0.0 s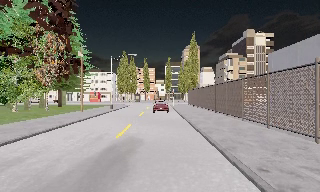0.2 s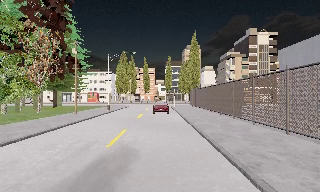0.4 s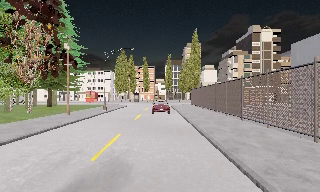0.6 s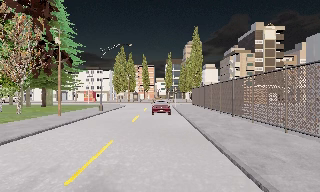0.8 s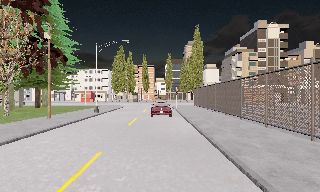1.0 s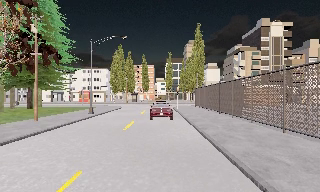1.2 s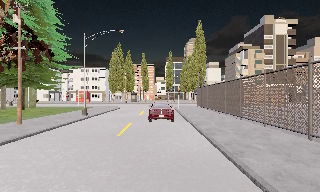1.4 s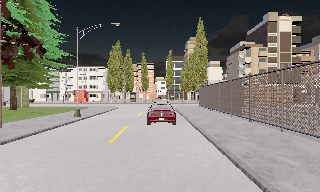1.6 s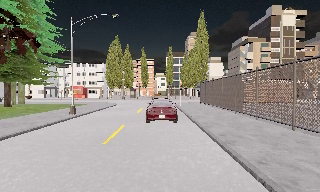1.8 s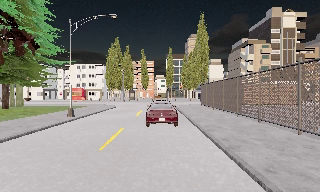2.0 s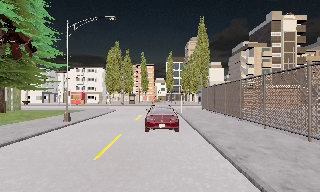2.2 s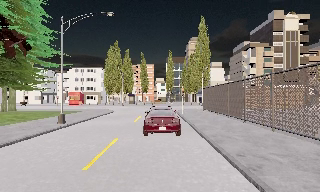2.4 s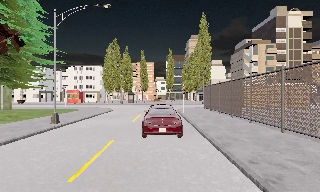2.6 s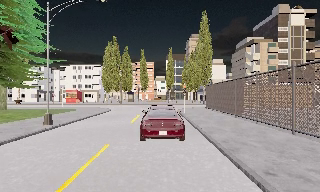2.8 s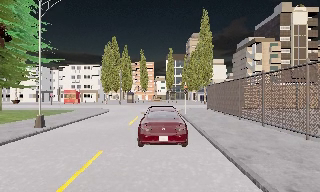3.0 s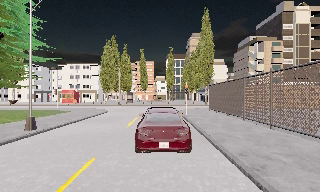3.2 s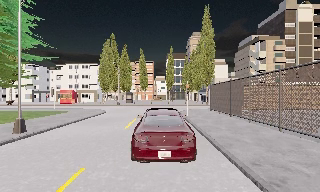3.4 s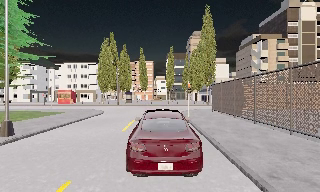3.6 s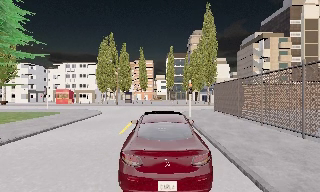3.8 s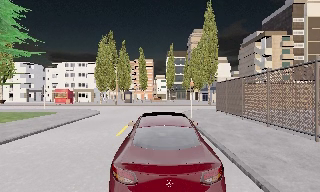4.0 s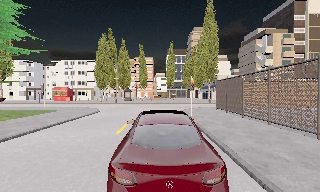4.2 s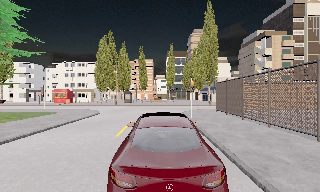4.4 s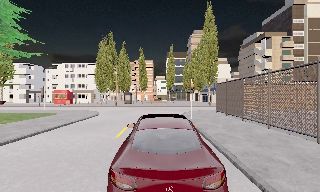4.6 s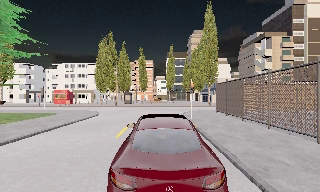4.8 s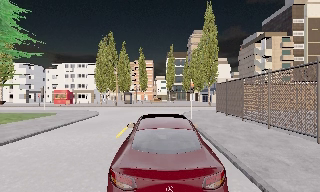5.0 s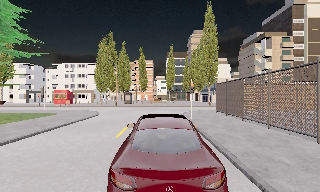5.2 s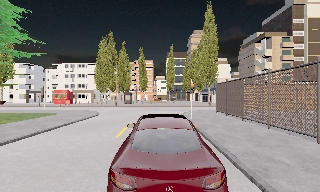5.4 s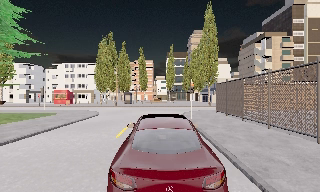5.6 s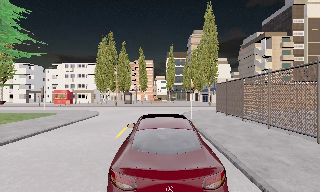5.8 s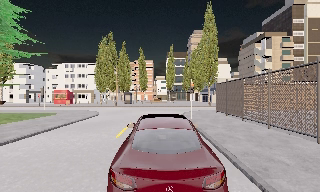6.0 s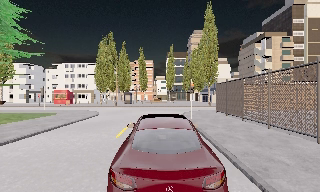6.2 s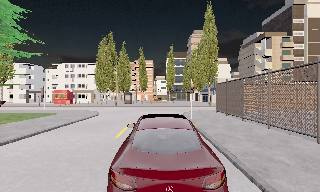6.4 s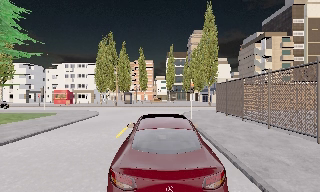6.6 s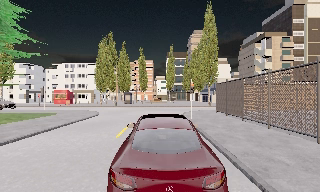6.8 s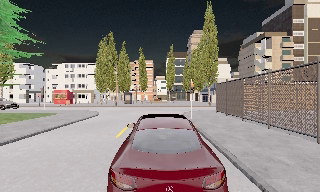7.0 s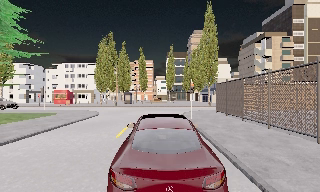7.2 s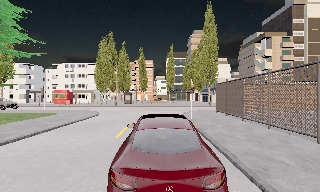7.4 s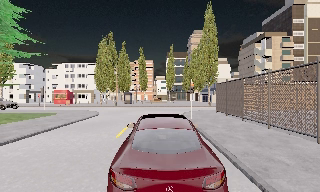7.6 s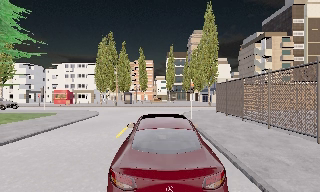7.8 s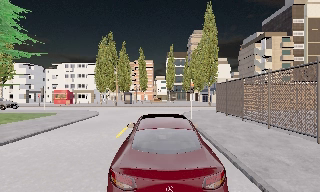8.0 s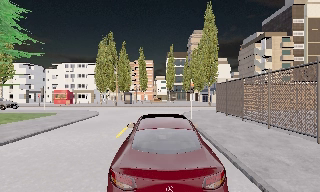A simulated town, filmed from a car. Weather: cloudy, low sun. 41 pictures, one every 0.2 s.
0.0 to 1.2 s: The camera travels forward, about 8 m, so what stands in front looms larger.
1.2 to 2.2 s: The camera travels forward, about 3.5 m, so what stands in front looms larger. It loses speed.
2.2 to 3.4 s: The camera travels forward, about 4 m, so what stands in front looms larger.
3.4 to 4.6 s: The camera travels forward, about 1.5 m, so what stands in front looms larger. It loses speed.
4.6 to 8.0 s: The camera keeps its place and its aim.
The film runs forward here.
